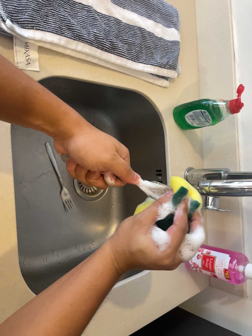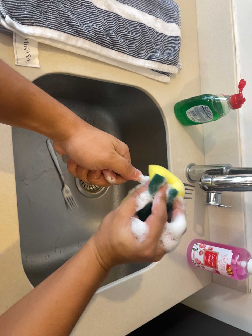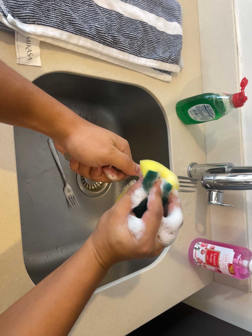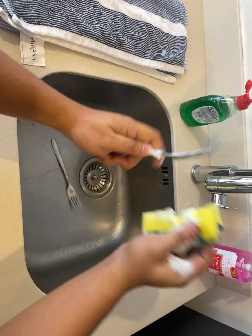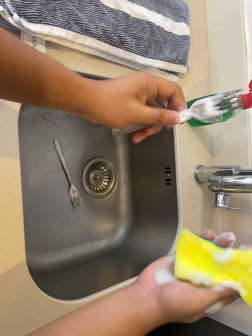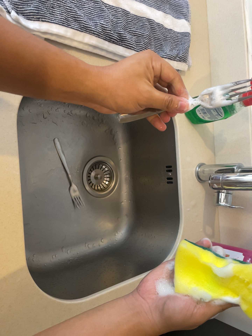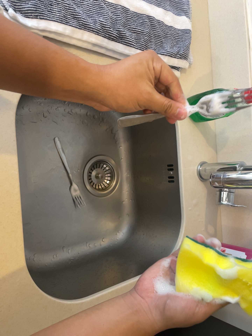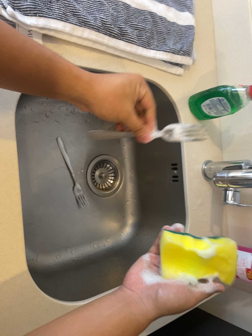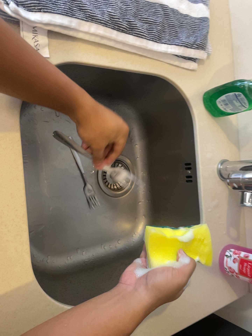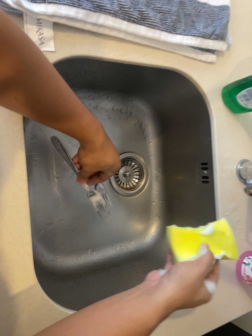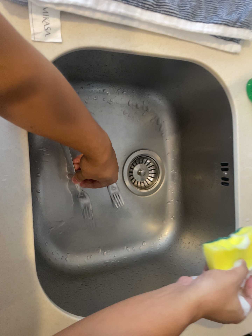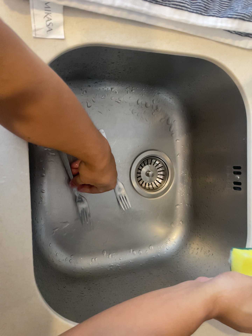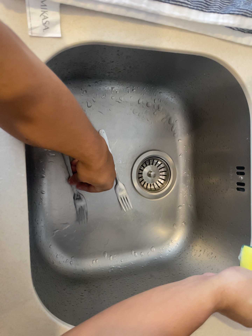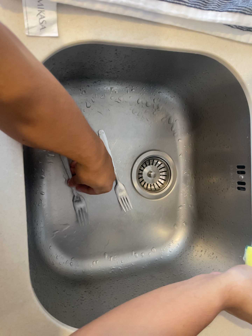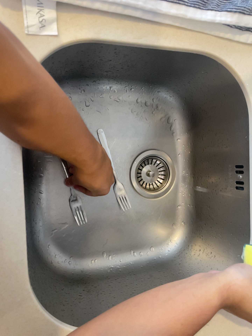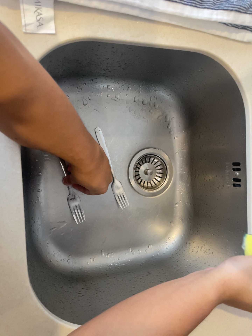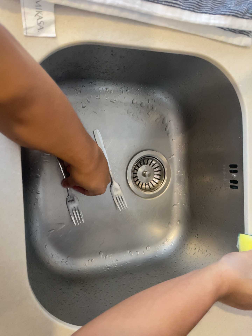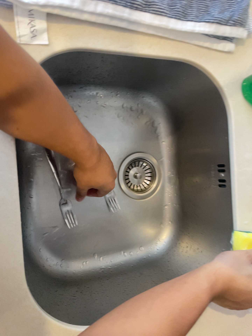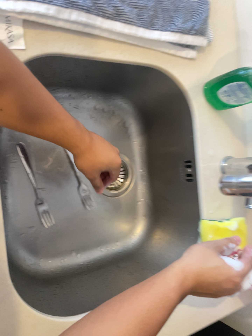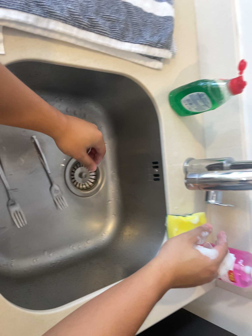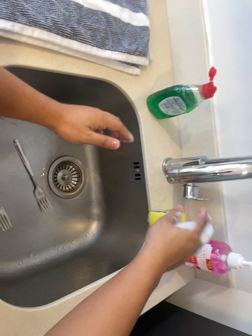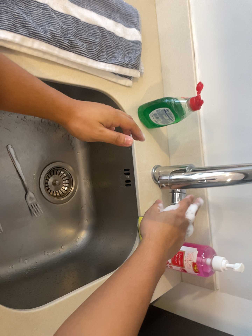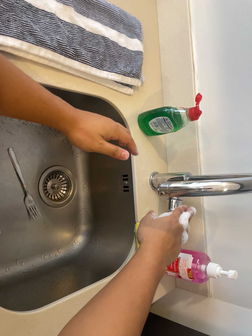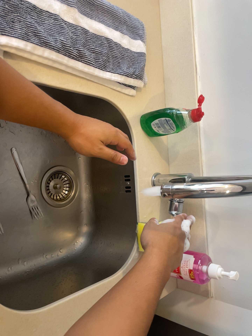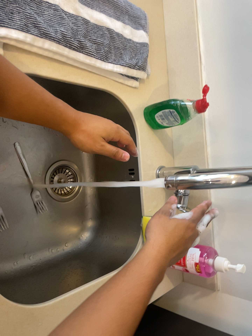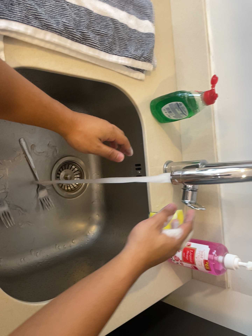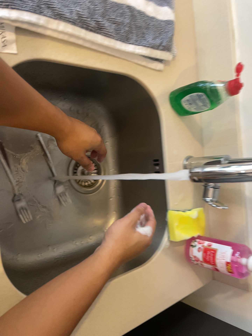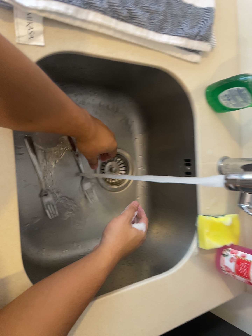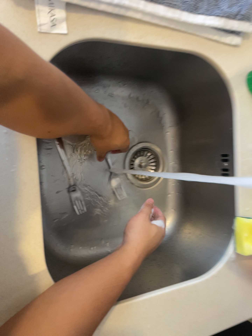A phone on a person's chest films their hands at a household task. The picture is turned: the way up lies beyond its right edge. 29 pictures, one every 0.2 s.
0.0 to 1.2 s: The camera shifts only a little, or ends up much as it began.
1.2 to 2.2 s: The scene slides to the right, as the camera pans about 20 degrees to its left. It travels forward and to its right, about 12 cm, so what stands in front looms larger.
2.2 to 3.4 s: The camera shifts only a little, or ends up much as it began.
3.4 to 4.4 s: The camera swings to its right by about 25 degrees, and the scene slides to the left. It travels backward and to its left, about 14 cm, so what stands in front gets smaller.
4.4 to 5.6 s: The scene slides to the right, as the camera pans about 25 degrees to its left. It travels forward, about 12 cm, so what stands in front looms larger.
The film runs forward here.
